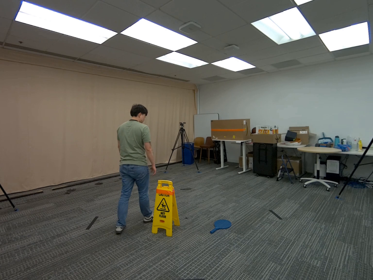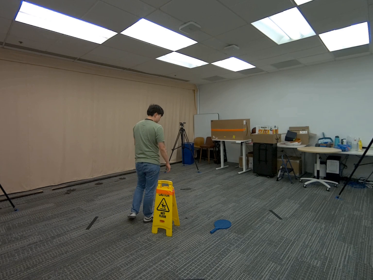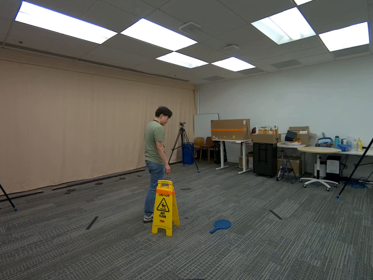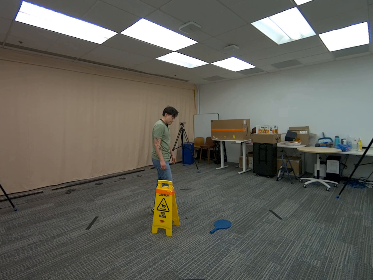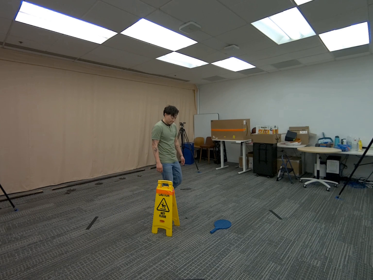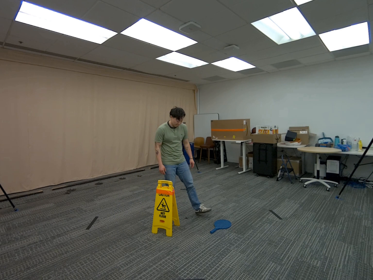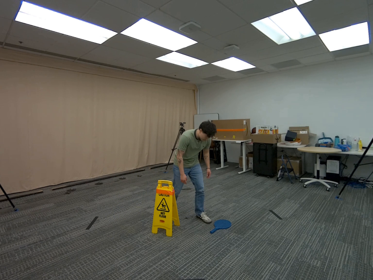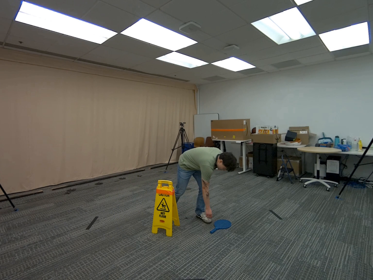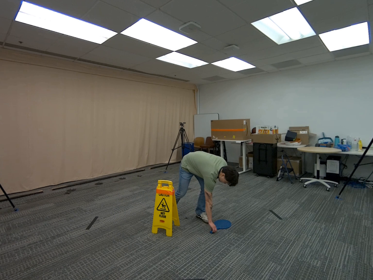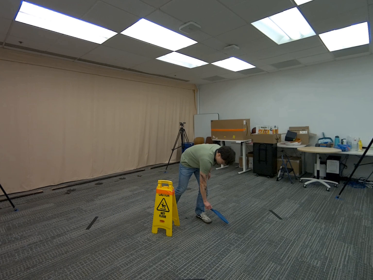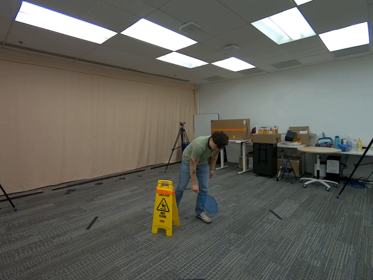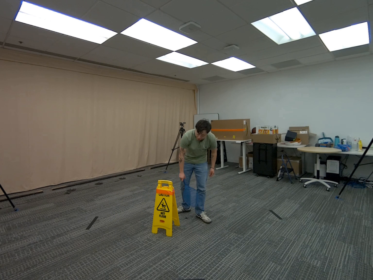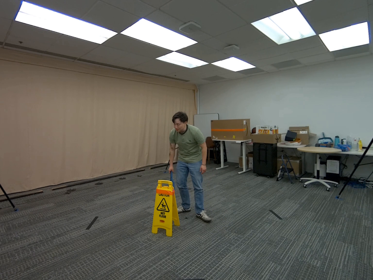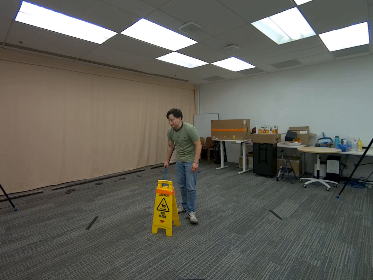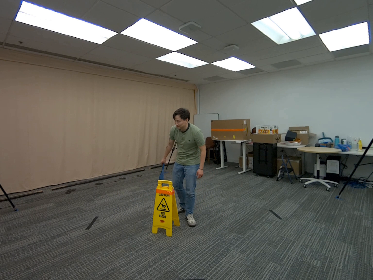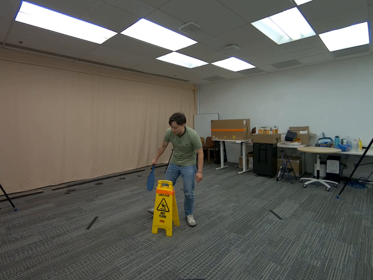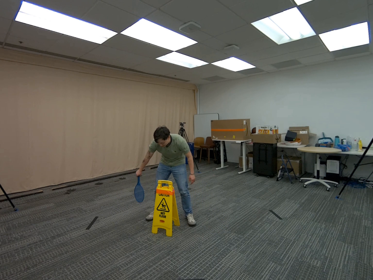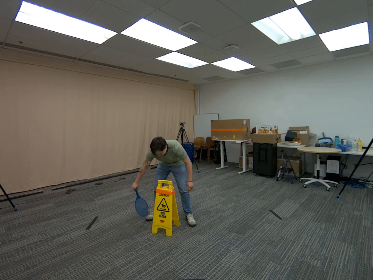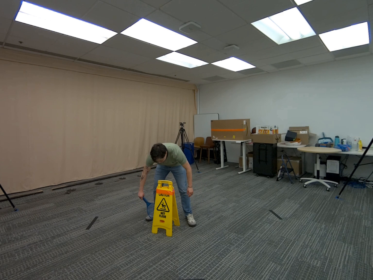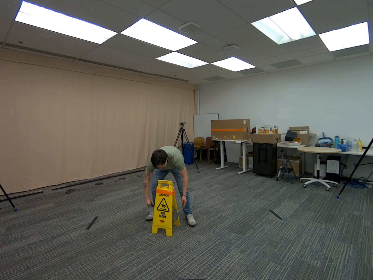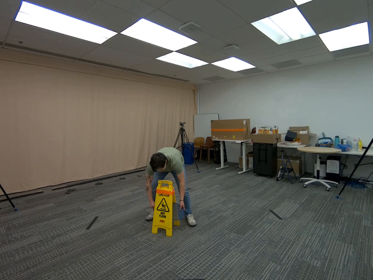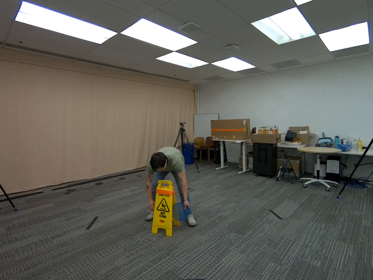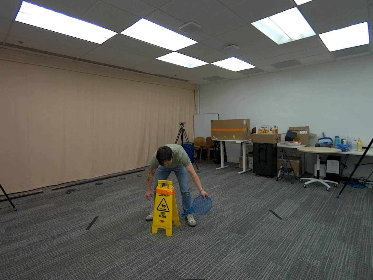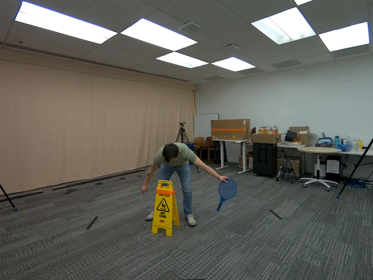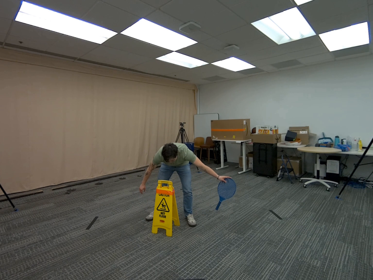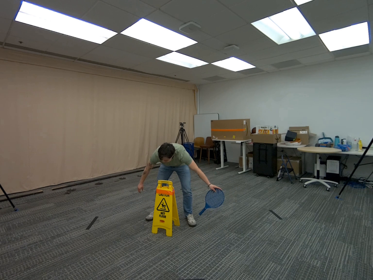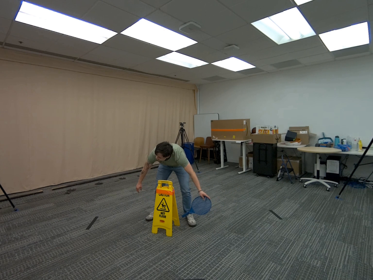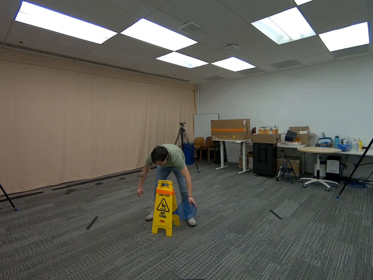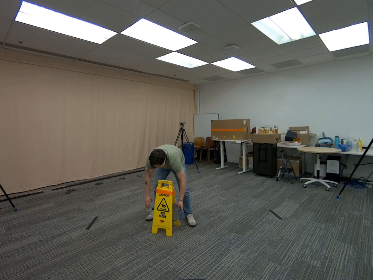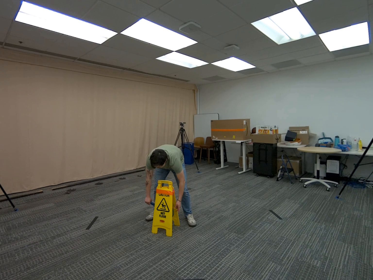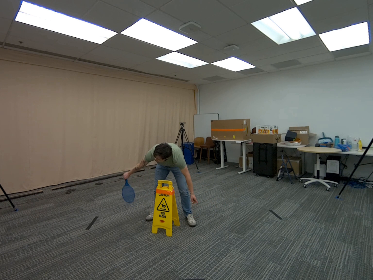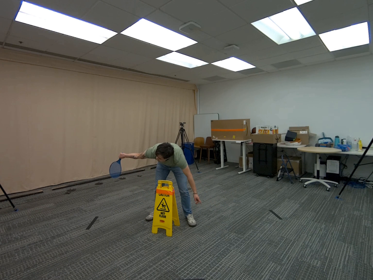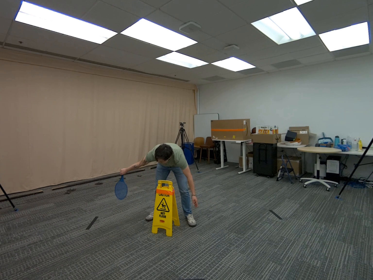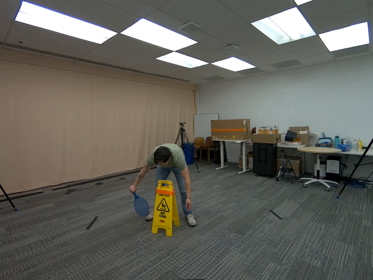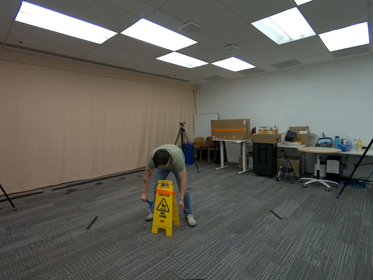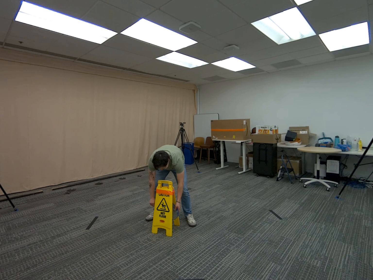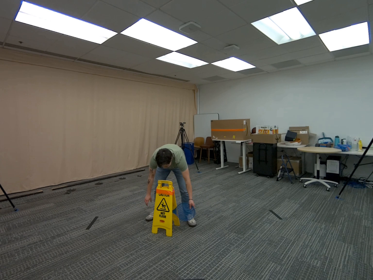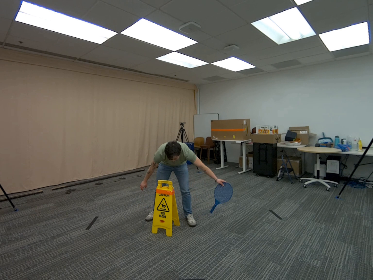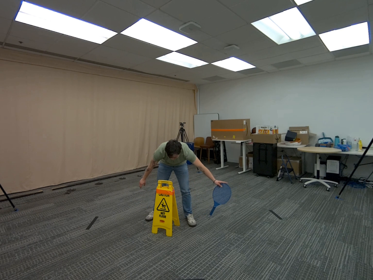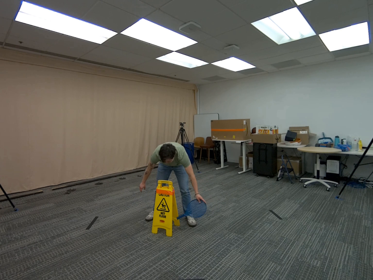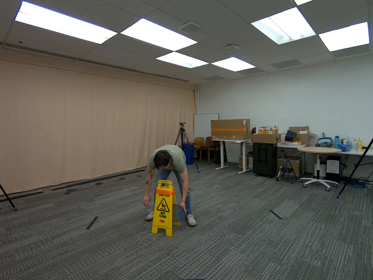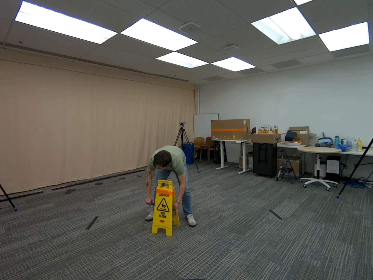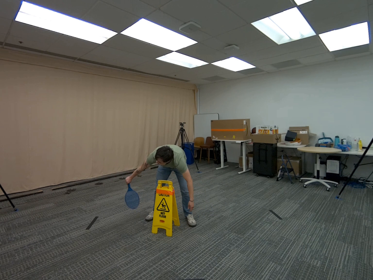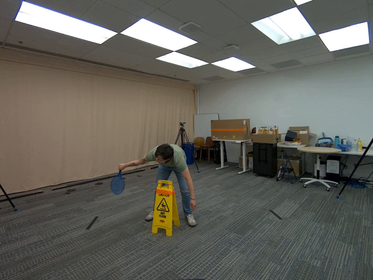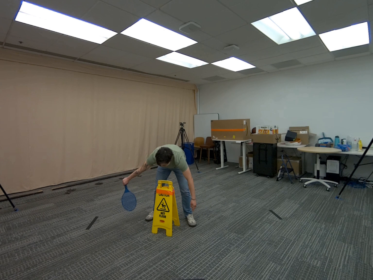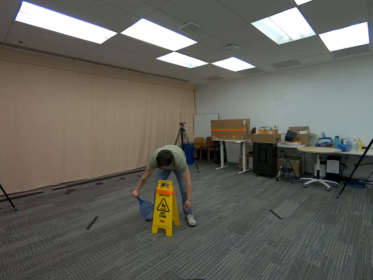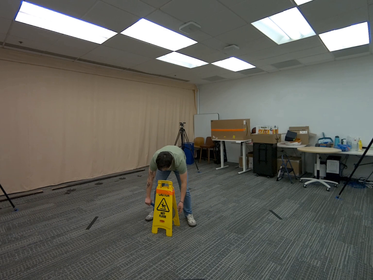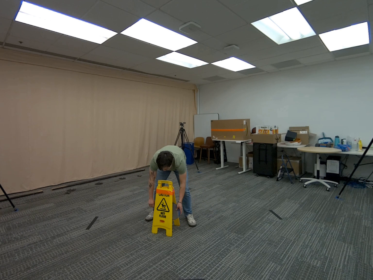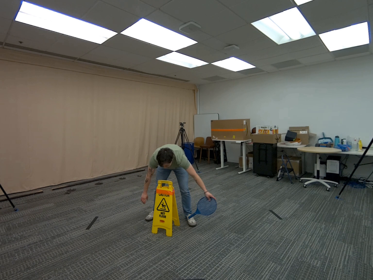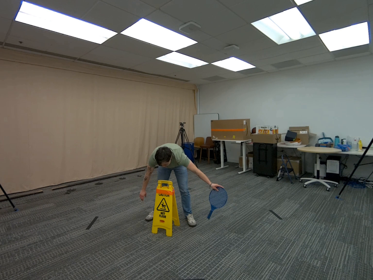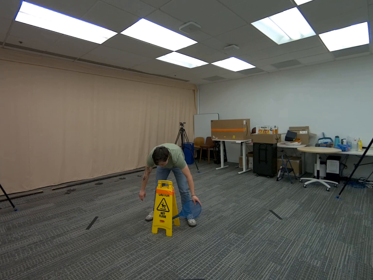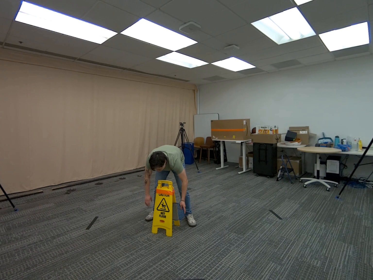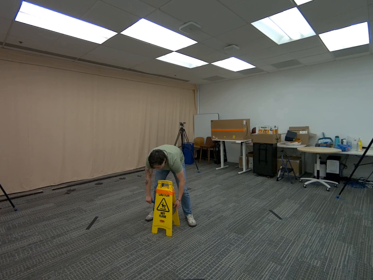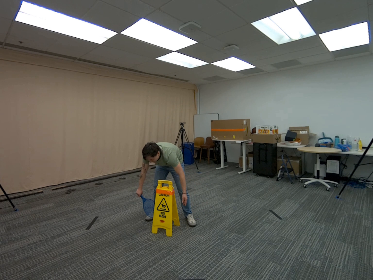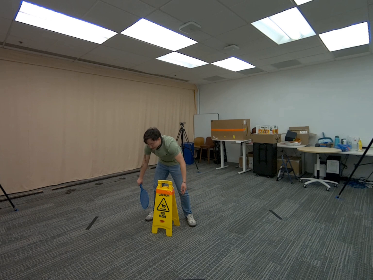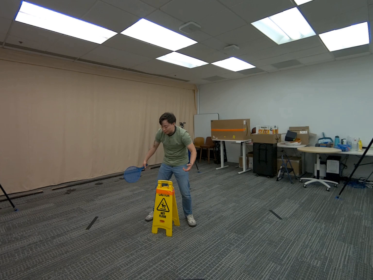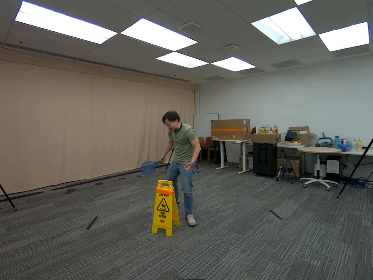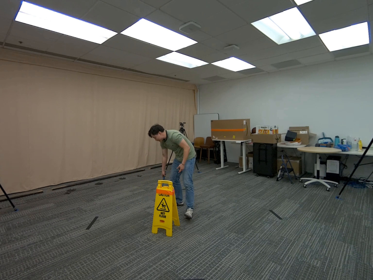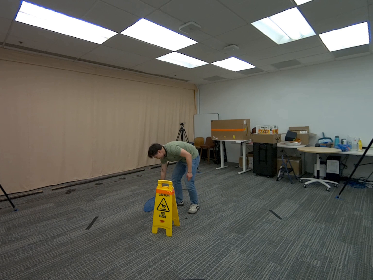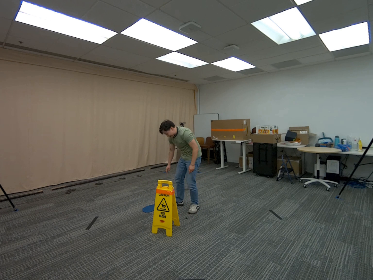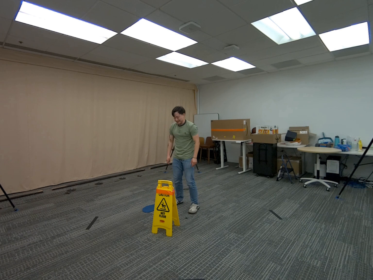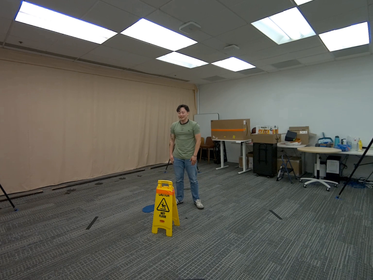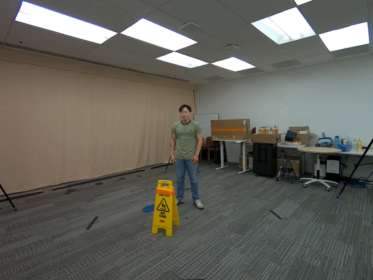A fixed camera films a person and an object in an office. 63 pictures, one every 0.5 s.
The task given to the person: Walk to the tennis racket on the ground and pick it up. Walk to the wet floor sign and pass the racket back and forth through the opening of the sign a few times. When you are finished, place the racket back on the ground.
